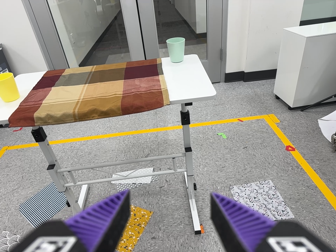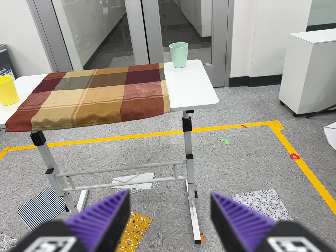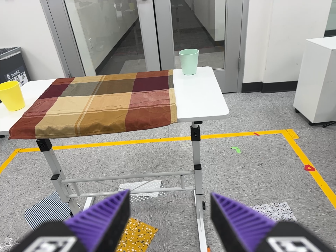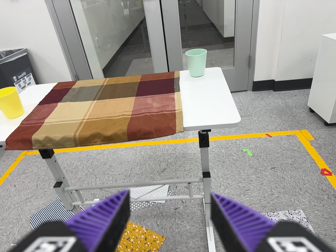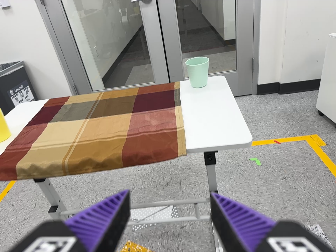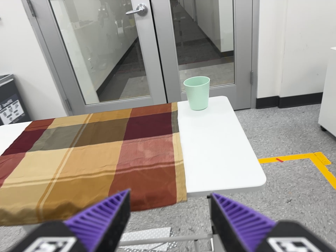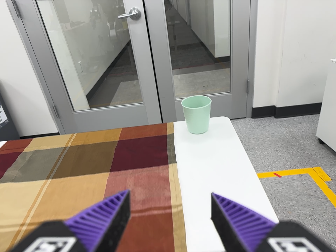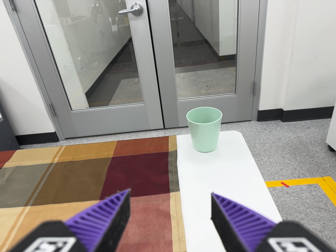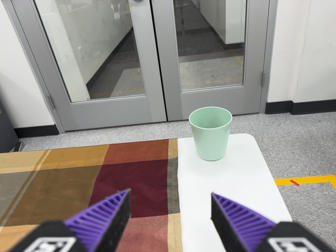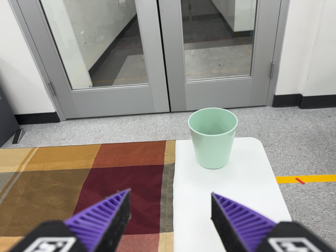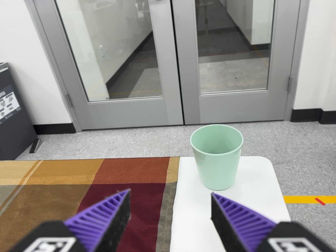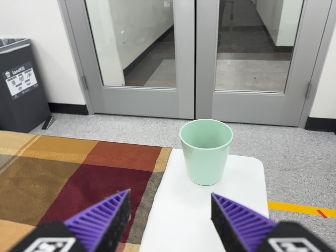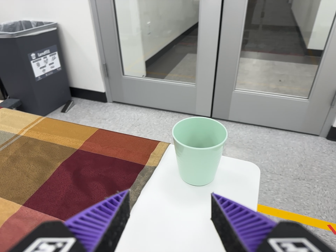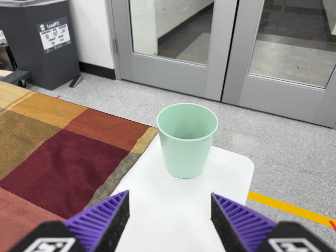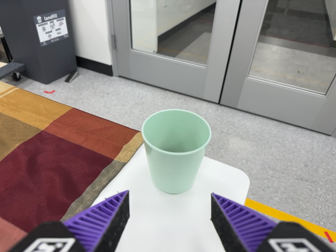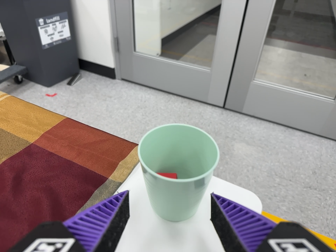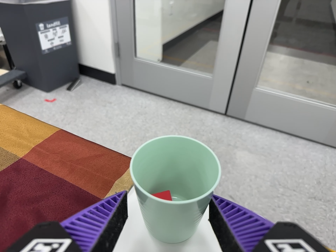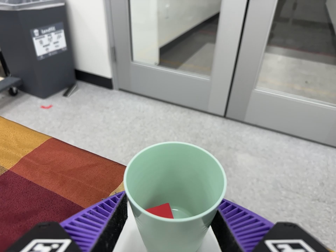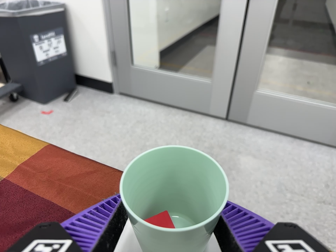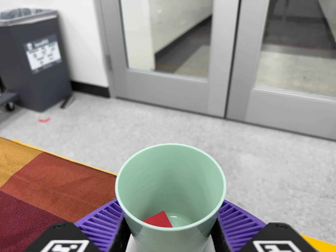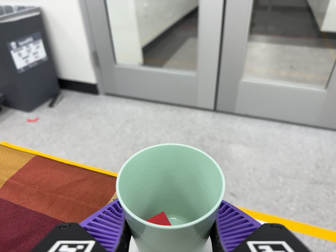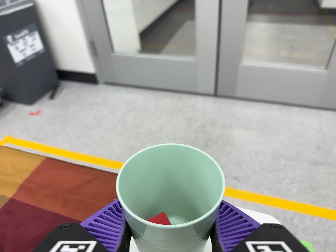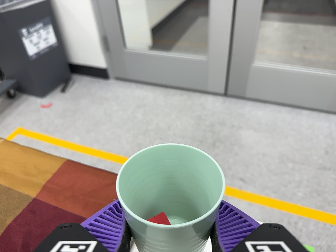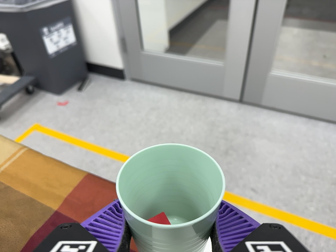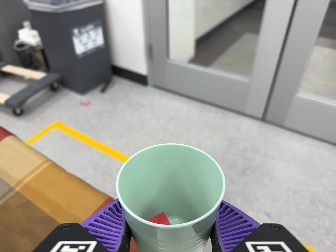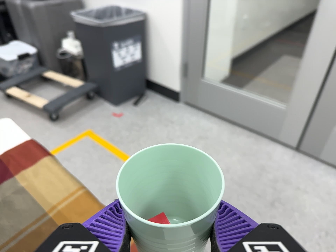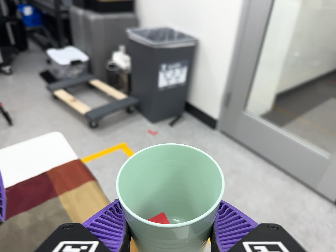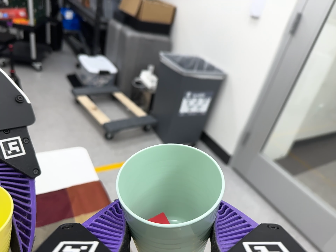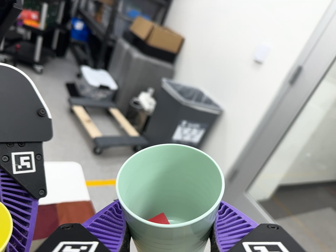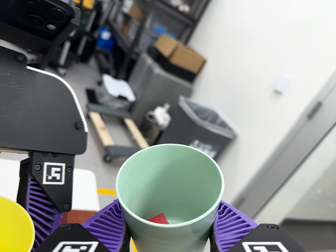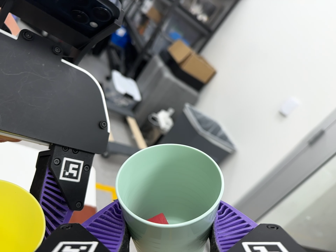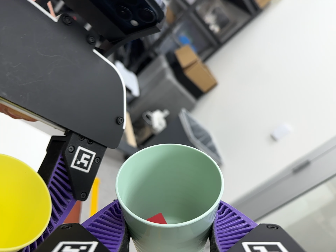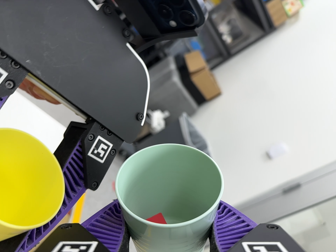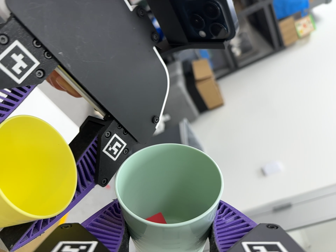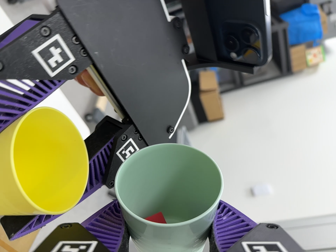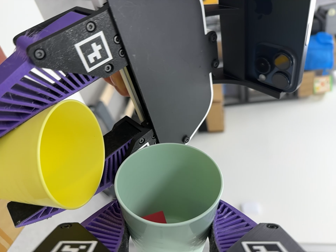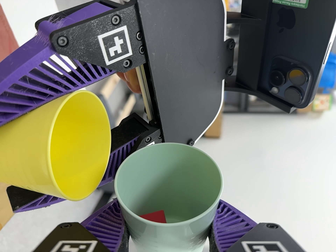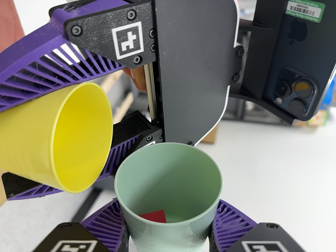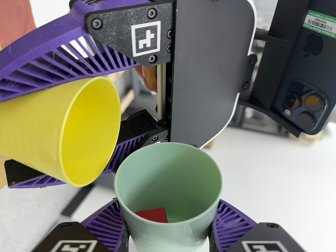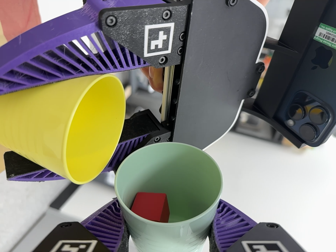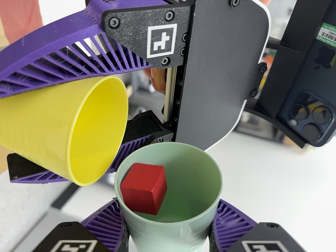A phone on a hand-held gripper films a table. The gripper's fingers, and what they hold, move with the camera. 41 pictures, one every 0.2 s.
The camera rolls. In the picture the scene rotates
clockwise.
0.0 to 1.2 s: The camera travels forward and toward the top of its view, about 40 cm, so what stands in front looms larger.
1.2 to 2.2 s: The camera travels forward and toward the top of its view, about 28 cm, so what stands in front looms larger. It rolls about its line of sight by about 10 degrees, and the scene rotates clockwise.
2.2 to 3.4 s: The camera travels forward and to its right, about 20 cm, so what stands in front looms larger. It rolls about its line of sight by about 10 degrees, and the scene rotates clockwise.
3.4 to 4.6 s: The camera travels toward the top of its view, about 8 cm.
4.6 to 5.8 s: The scene slides to the right, as the camera pans about 20 degrees to its left. It travels toward the top of its view and to its left, about 28 cm, so close, fixed things drift downward. Its aim tips toward the top of its view by about 20 degrees, and the scene shifts downward. It rolls about its line of sight by about 50 degrees, and the scene rotates clockwise.
5.8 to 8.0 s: The camera travels to its left, about 14 cm. It rolls about its line of sight by about 75 degrees, and the scene rotates clockwise.
The film runs forward here.
